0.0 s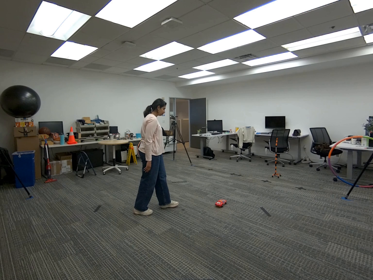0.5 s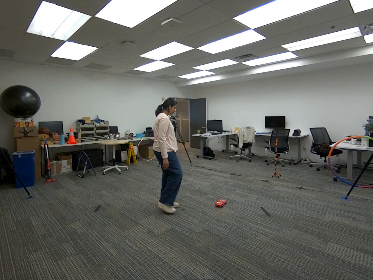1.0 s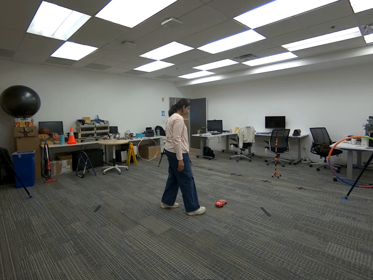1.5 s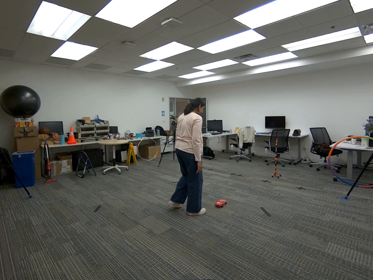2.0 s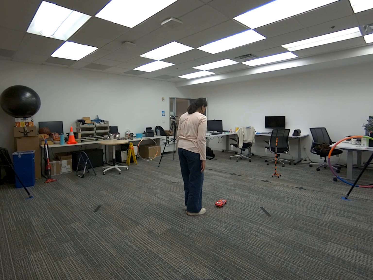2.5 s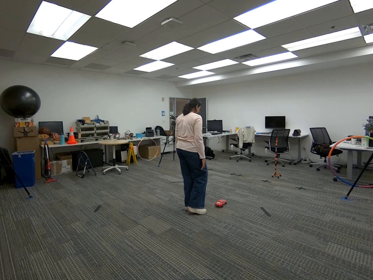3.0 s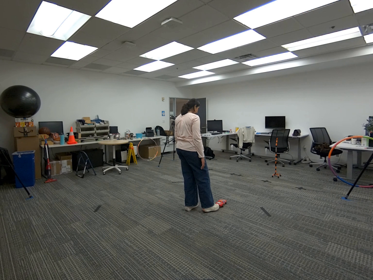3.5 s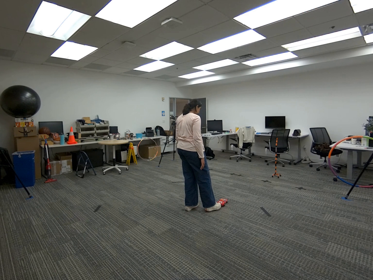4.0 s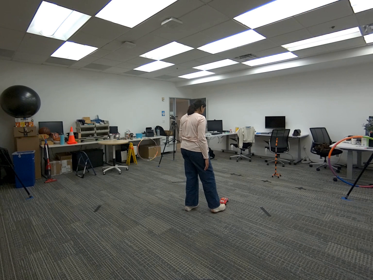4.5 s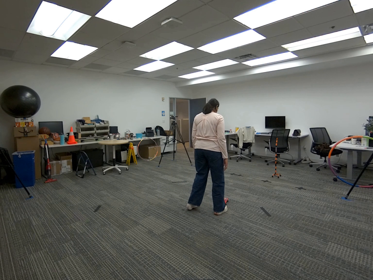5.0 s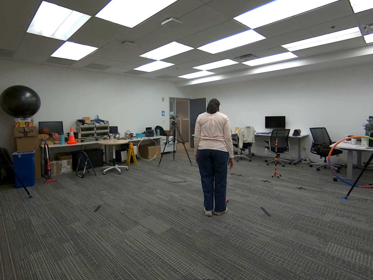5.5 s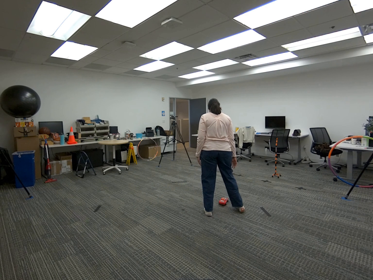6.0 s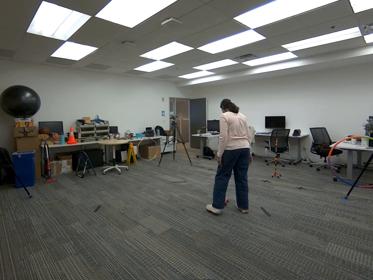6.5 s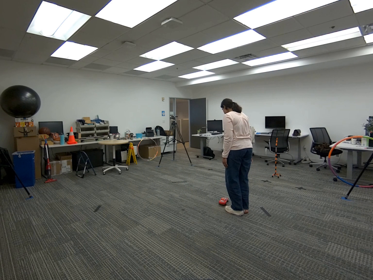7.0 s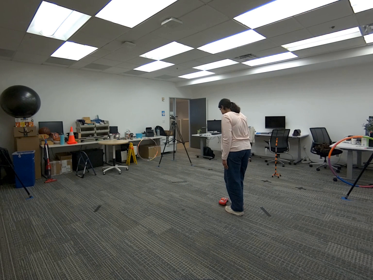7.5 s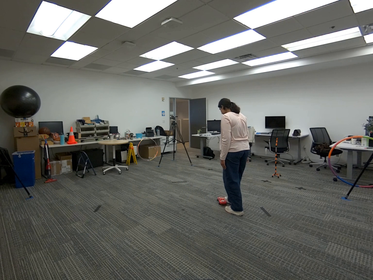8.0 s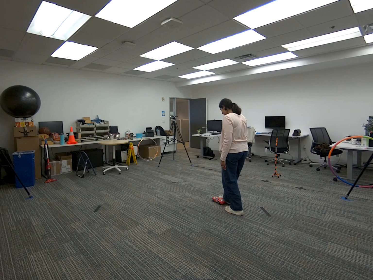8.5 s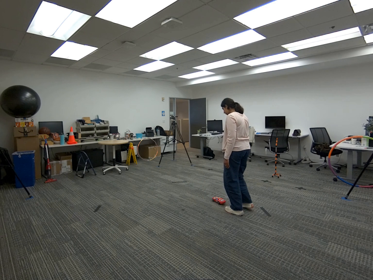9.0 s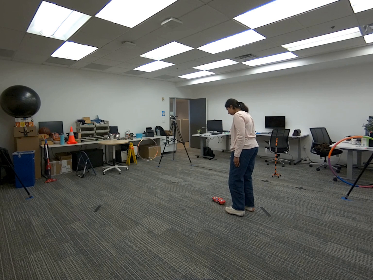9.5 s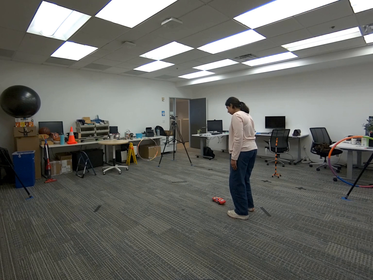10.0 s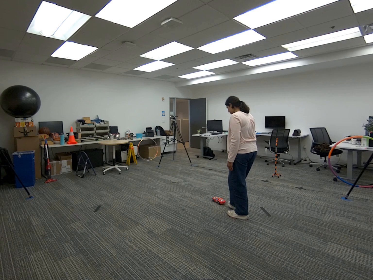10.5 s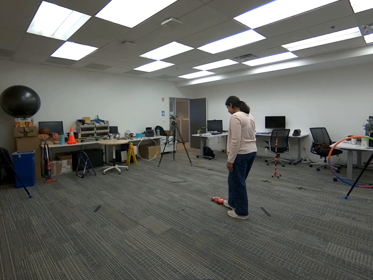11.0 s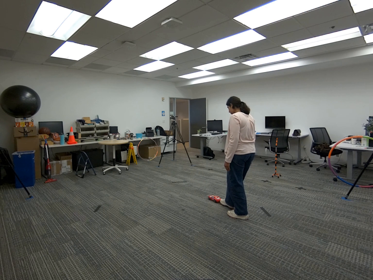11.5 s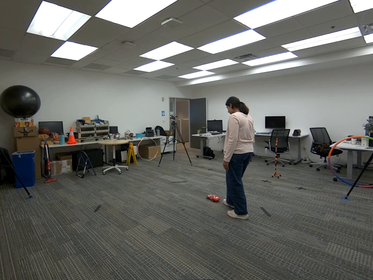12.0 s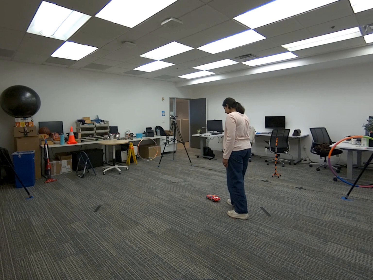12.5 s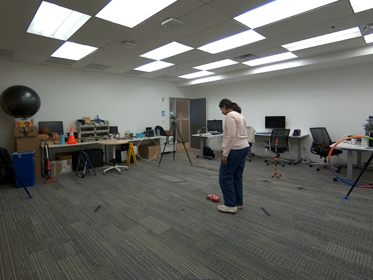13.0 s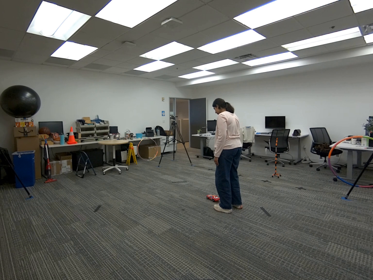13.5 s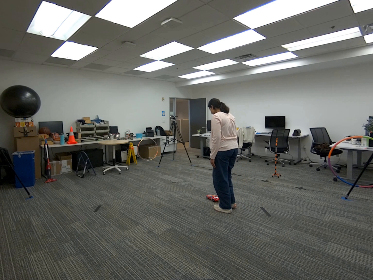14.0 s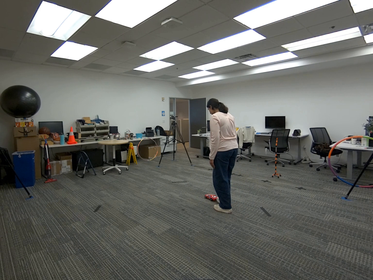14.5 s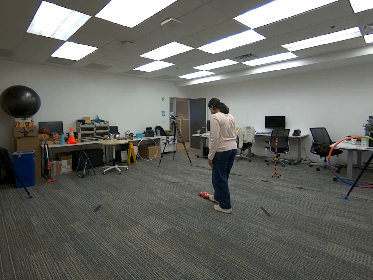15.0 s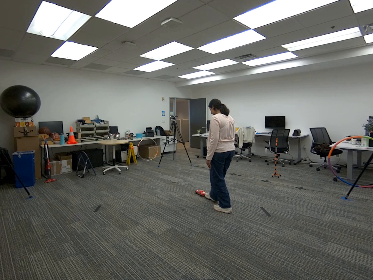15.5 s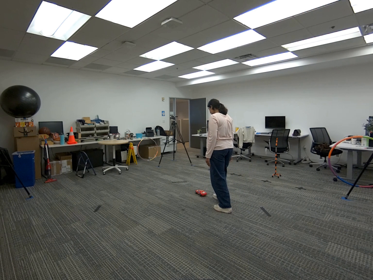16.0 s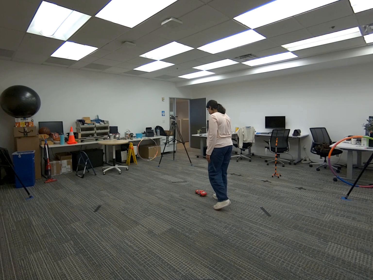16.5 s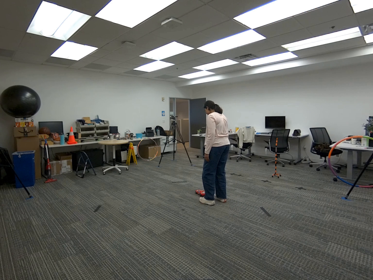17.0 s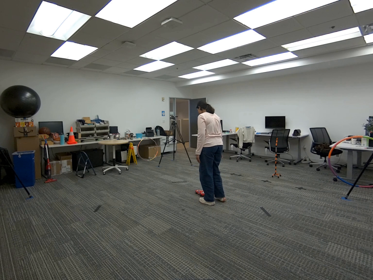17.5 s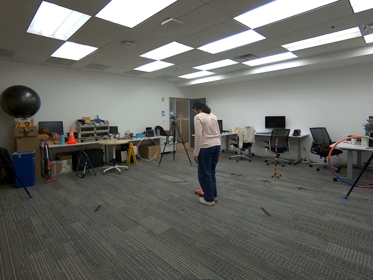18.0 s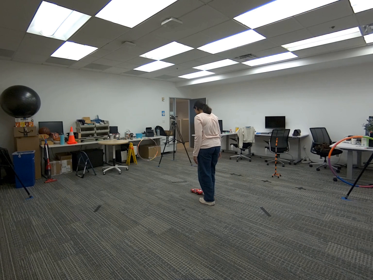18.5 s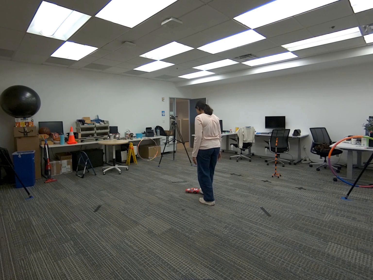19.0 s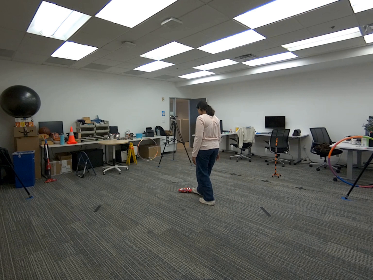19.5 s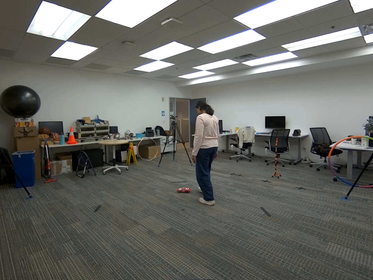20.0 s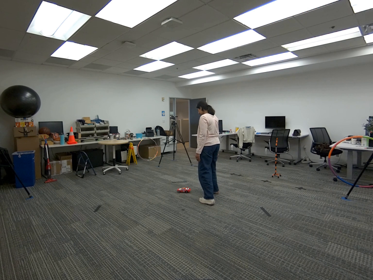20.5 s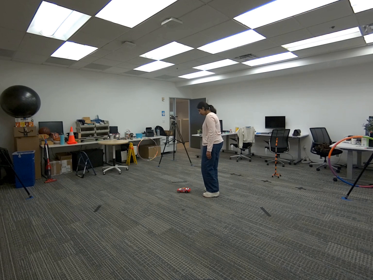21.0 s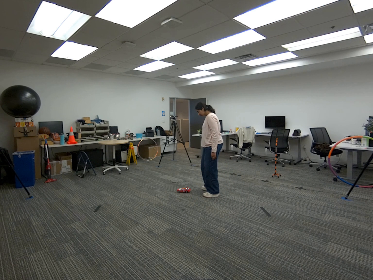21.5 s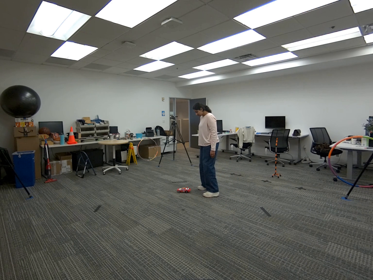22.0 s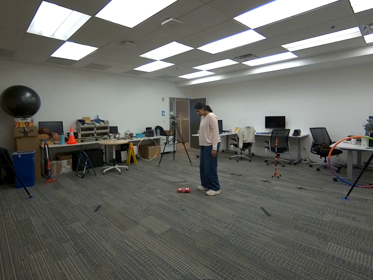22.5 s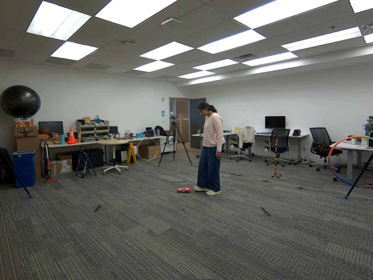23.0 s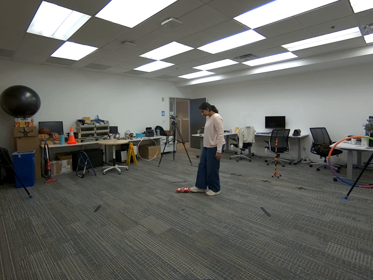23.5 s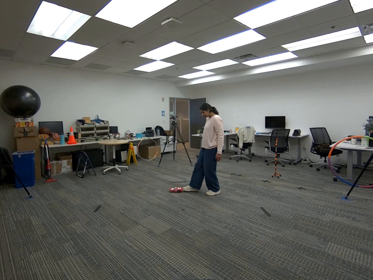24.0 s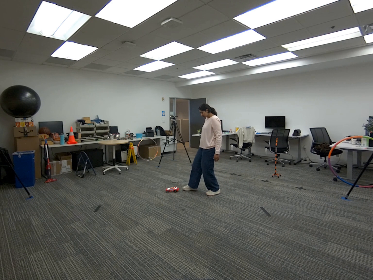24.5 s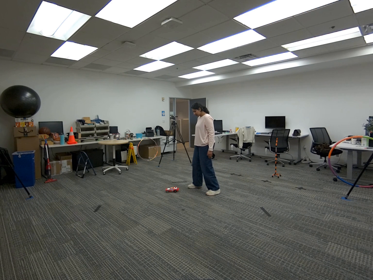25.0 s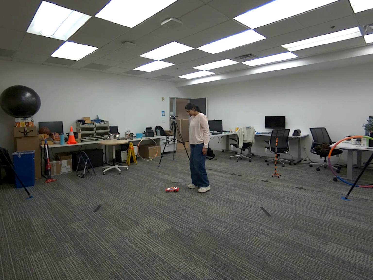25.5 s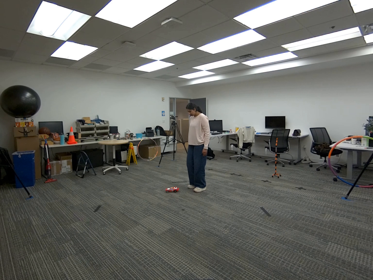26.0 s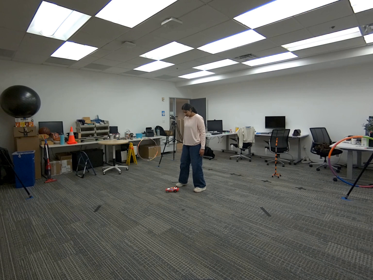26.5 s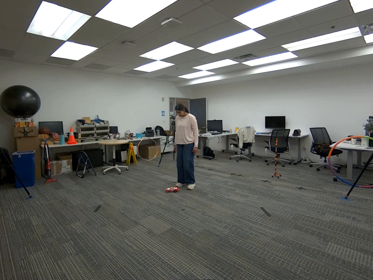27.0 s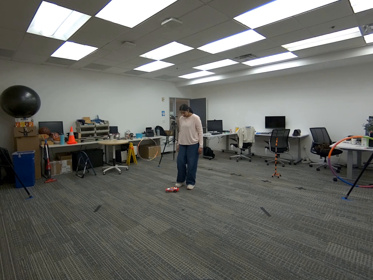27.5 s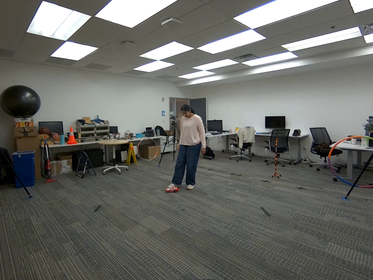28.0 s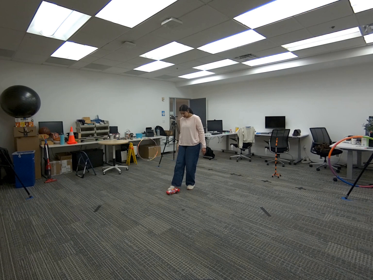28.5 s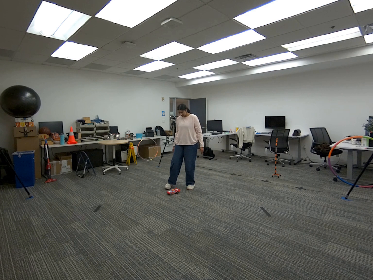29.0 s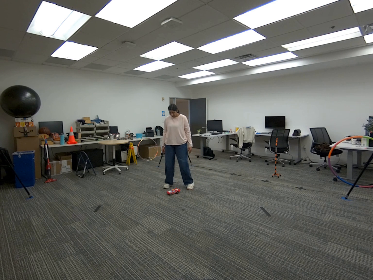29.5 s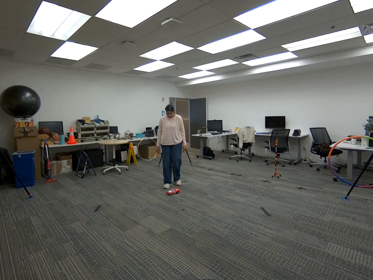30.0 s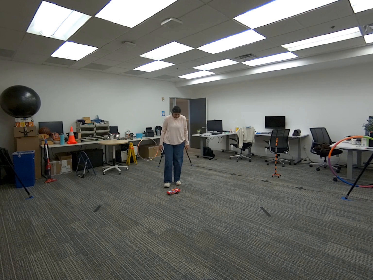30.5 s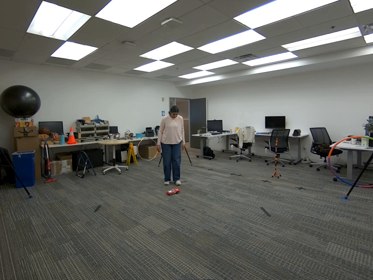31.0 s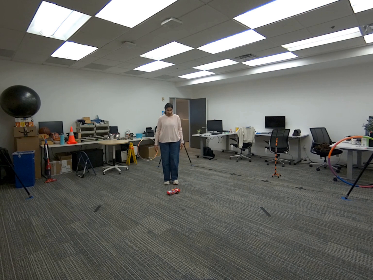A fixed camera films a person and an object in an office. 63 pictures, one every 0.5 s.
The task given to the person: Walk to the toy car on the ground, use your right foot to push the toy car around the bounding area.
